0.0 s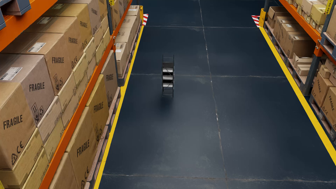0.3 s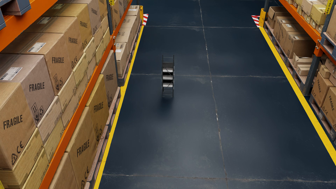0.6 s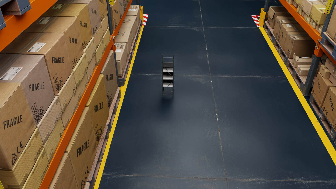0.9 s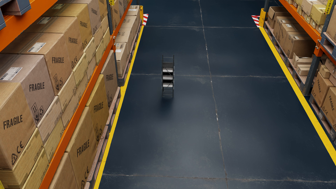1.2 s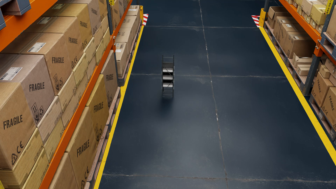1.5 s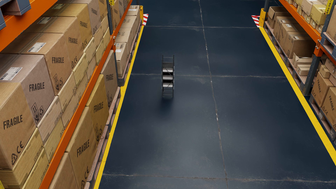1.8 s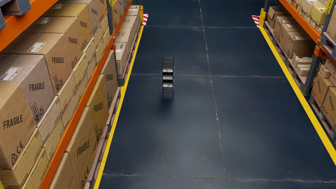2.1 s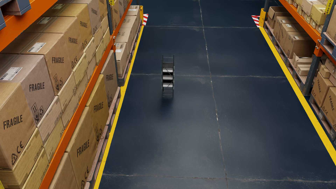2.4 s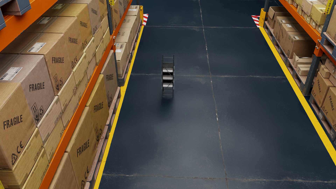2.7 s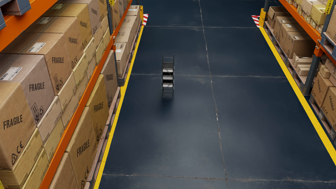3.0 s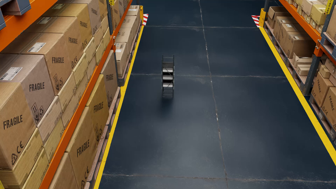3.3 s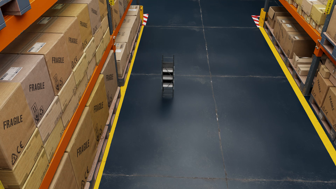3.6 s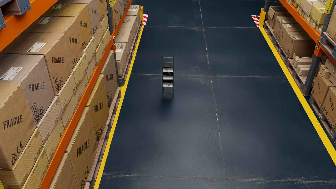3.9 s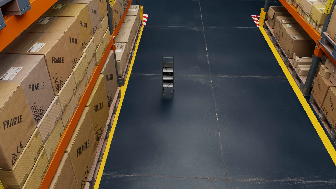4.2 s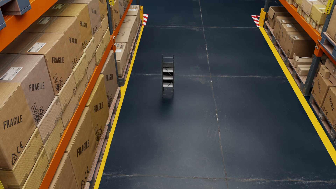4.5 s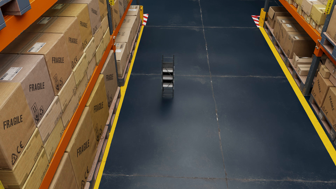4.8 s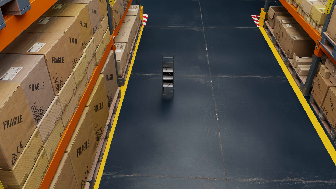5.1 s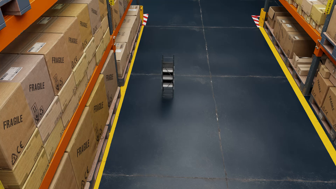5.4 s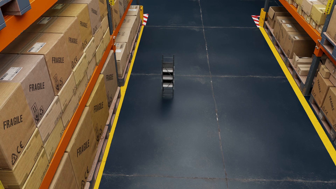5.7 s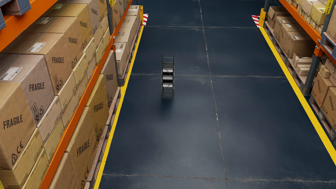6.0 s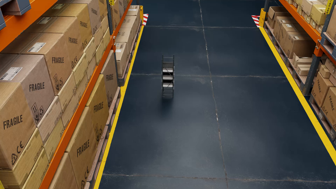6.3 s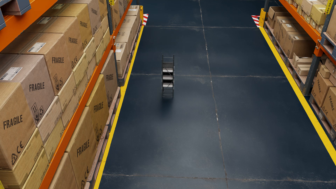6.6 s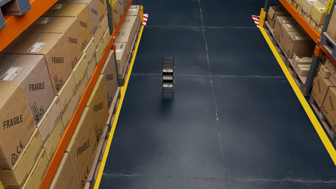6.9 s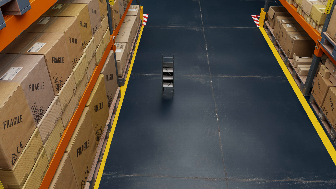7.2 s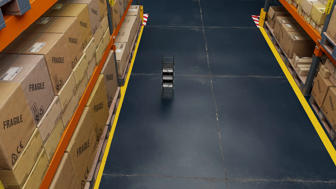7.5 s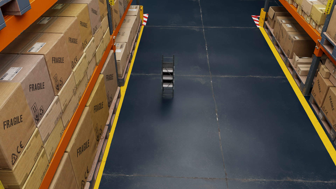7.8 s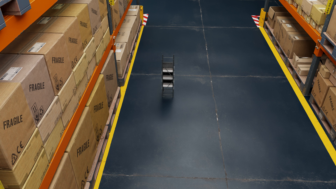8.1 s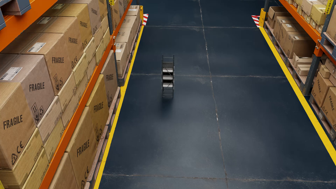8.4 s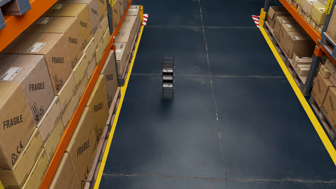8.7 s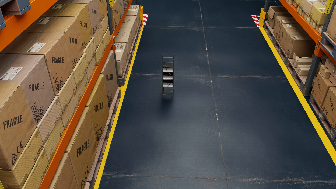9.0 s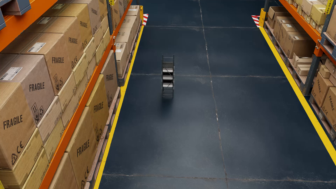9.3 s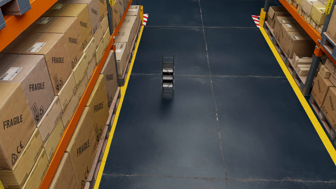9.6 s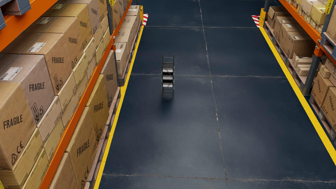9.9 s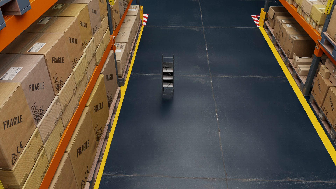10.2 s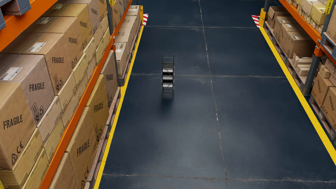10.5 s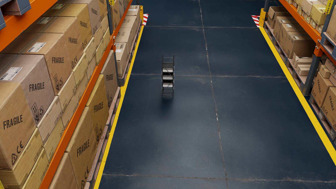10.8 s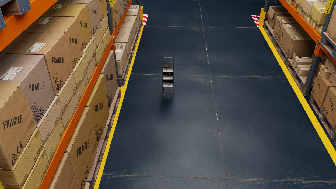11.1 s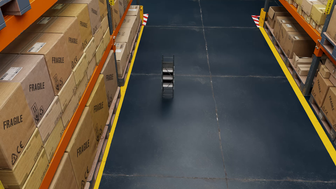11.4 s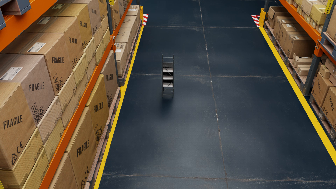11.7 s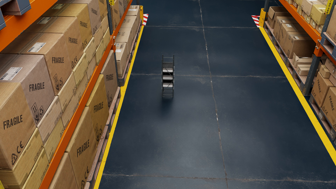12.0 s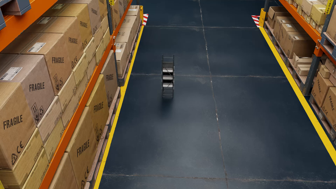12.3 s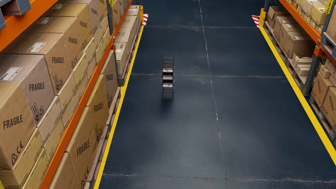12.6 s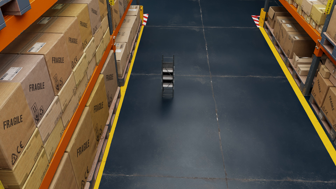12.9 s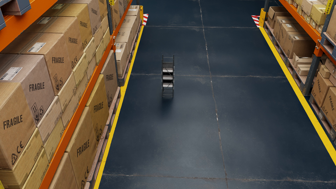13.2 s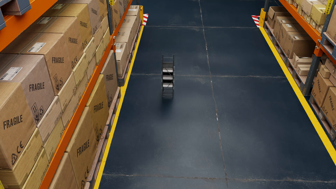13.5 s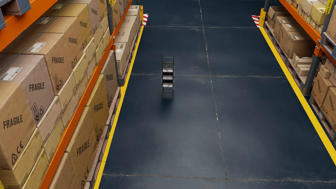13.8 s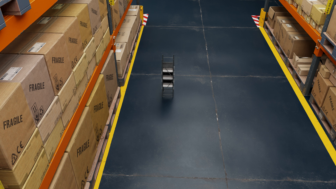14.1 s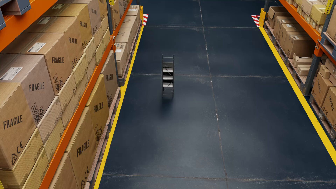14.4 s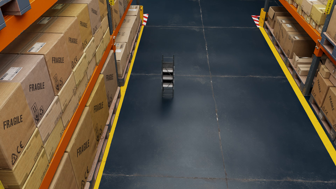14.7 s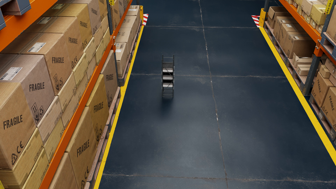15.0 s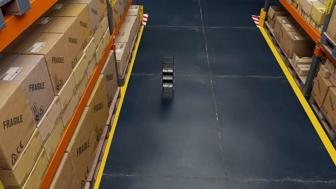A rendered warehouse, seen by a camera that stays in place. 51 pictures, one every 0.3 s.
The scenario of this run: A forklift runs into an object in its way.
